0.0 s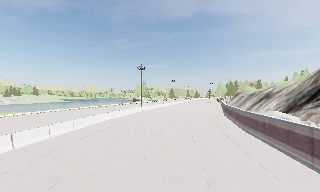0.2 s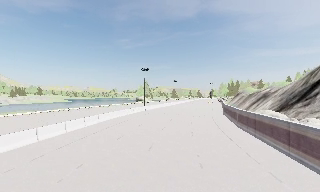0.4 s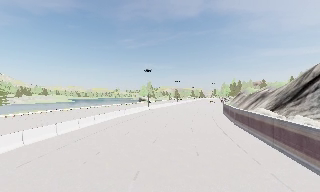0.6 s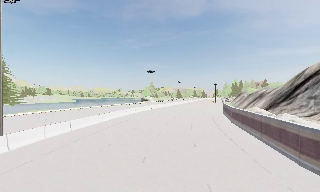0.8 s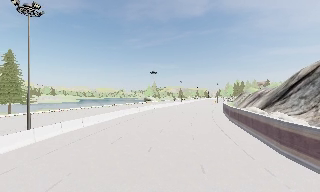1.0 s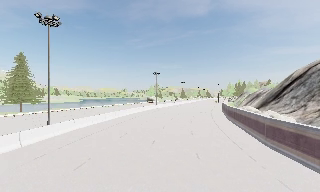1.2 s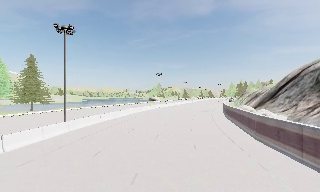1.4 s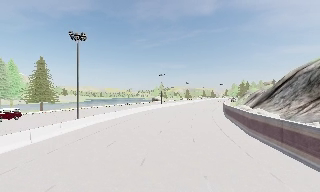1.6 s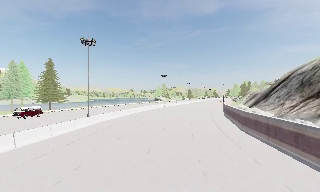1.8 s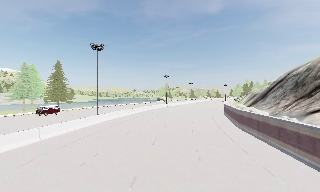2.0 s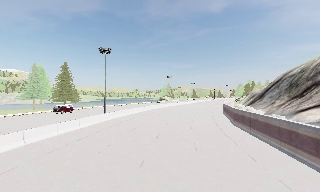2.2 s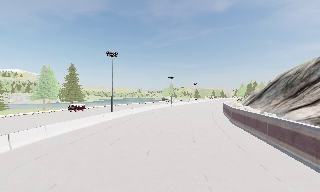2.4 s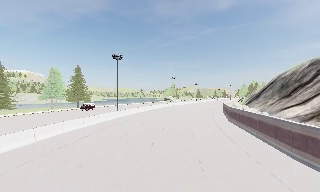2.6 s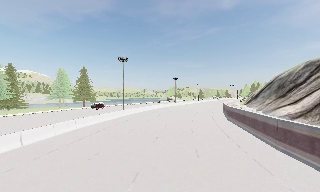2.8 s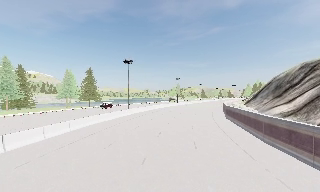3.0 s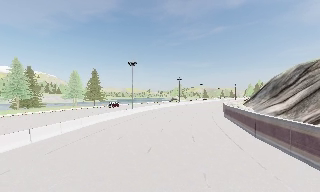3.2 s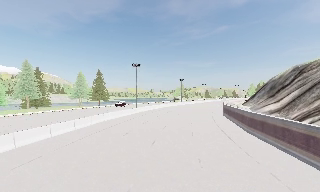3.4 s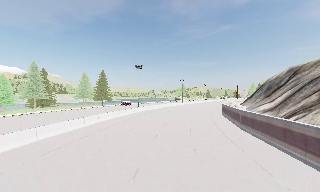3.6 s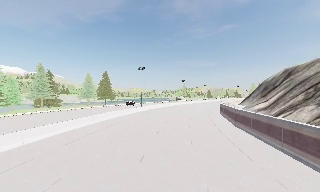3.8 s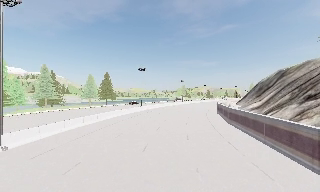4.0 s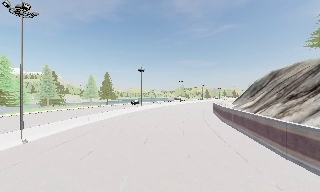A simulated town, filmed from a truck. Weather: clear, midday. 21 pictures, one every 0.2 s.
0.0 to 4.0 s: The camera swings to its left by about 15 degrees, and the scene slides to the right. It travels backward, about 40 m, so what stands in front gets smaller.
The film runs backward here.
